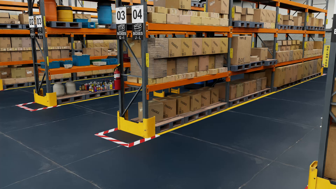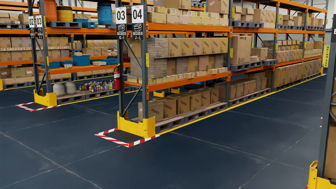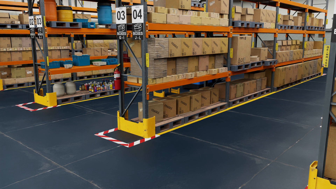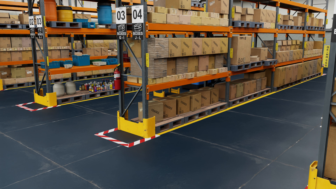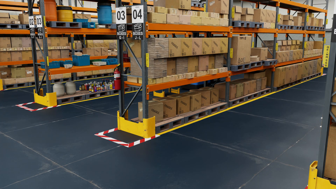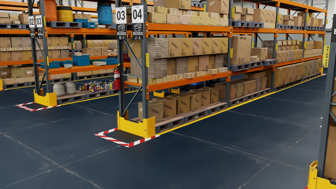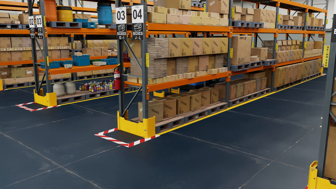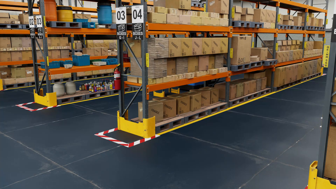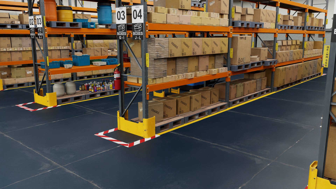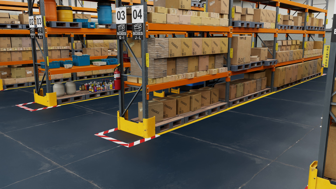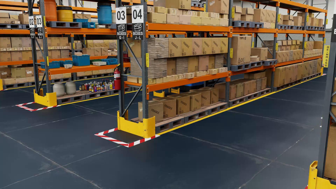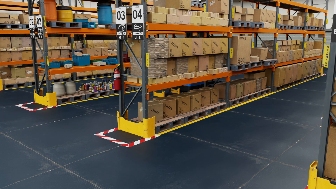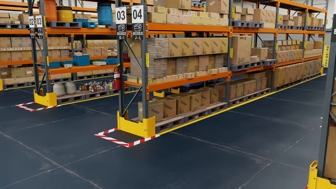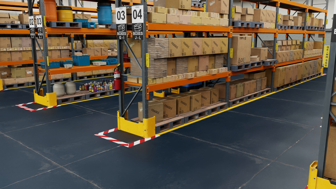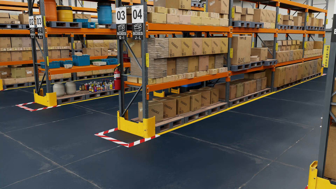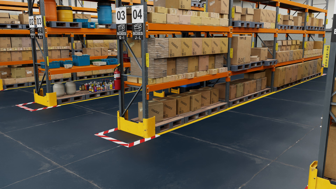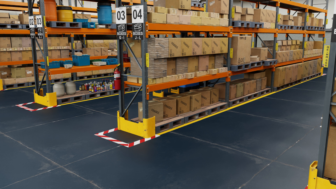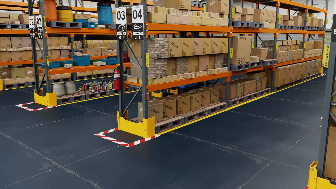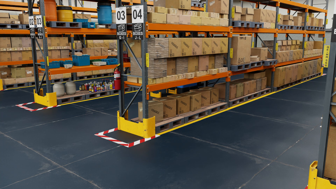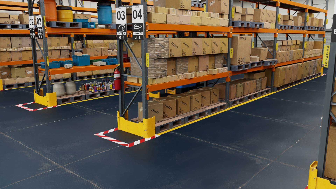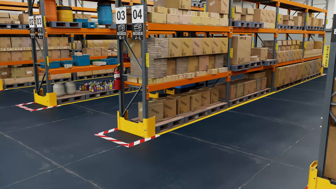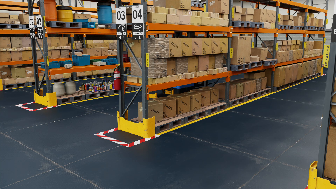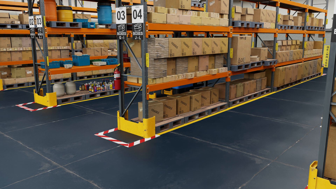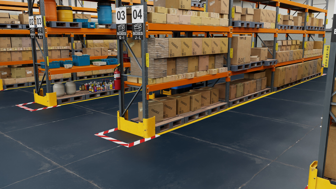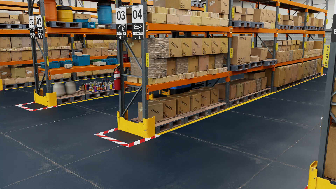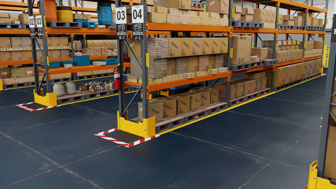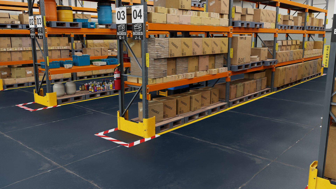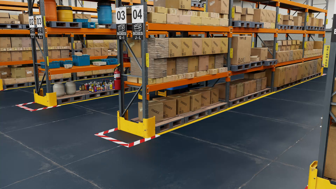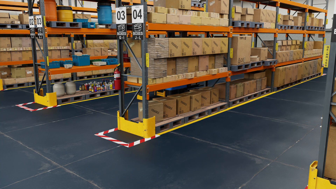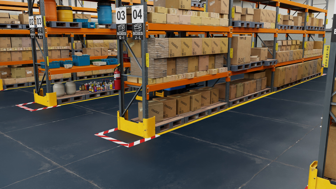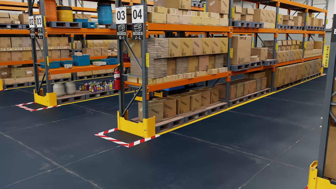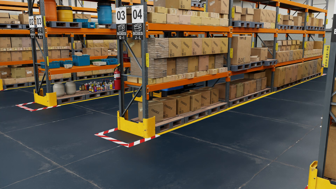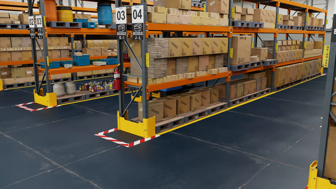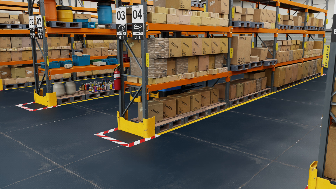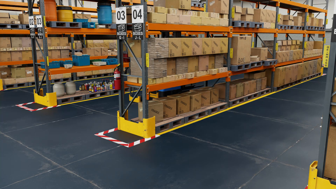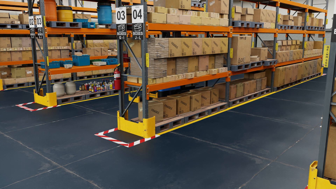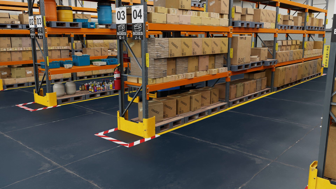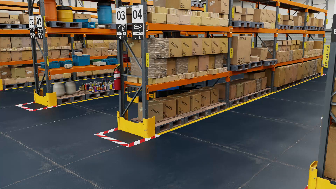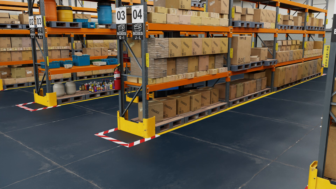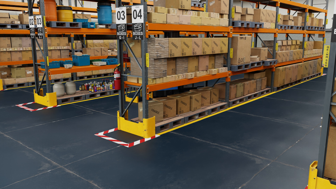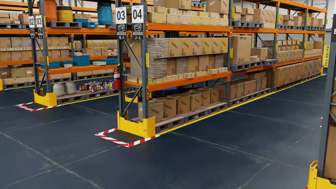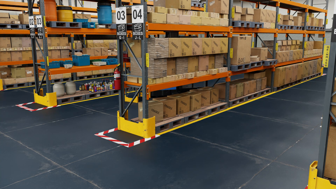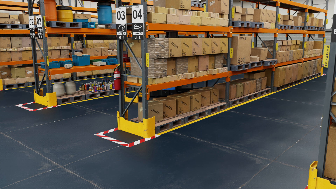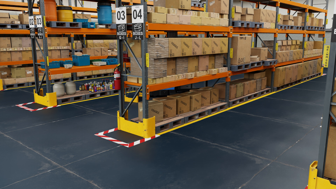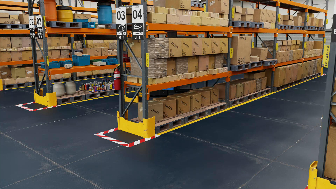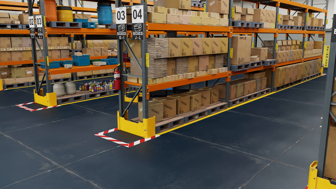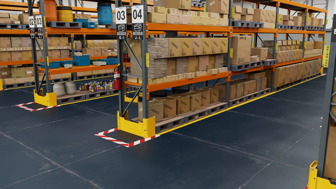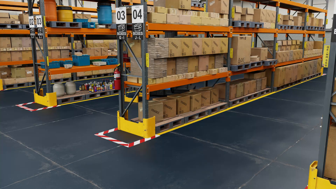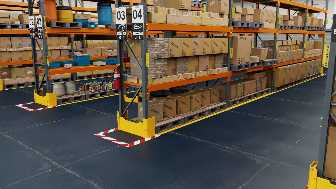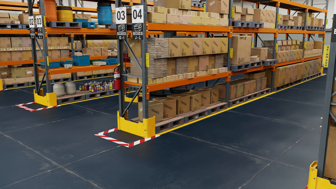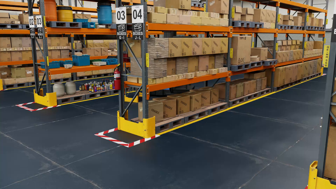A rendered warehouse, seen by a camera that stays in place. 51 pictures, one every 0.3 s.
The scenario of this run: A forklift runs into an object in its way.
